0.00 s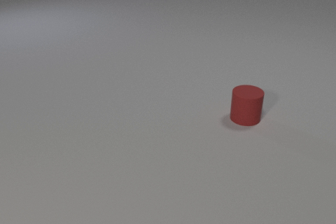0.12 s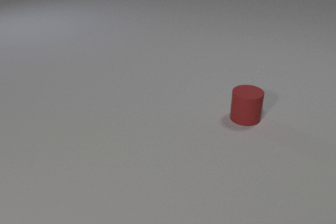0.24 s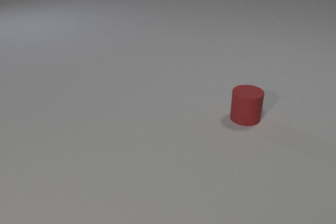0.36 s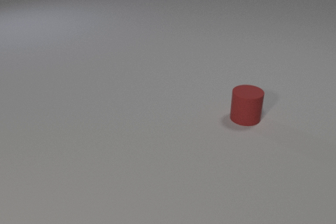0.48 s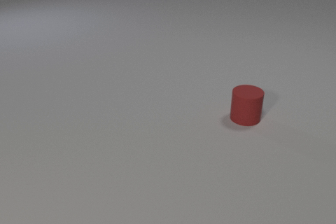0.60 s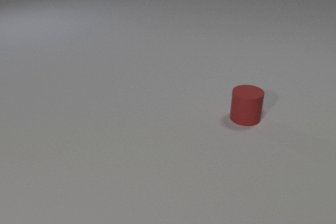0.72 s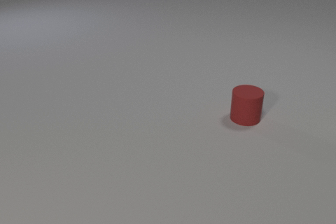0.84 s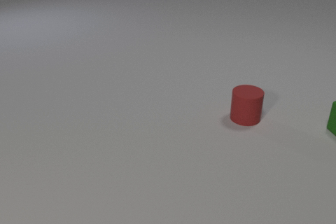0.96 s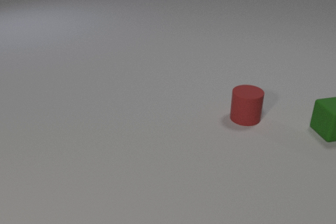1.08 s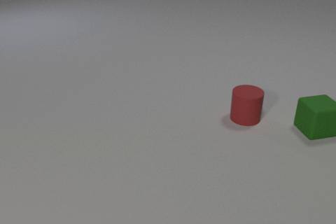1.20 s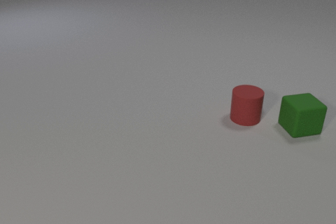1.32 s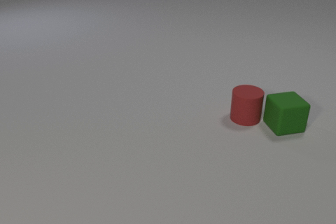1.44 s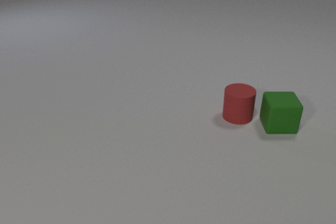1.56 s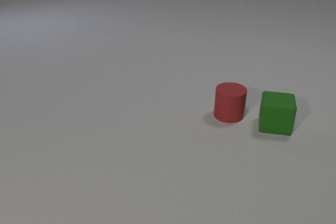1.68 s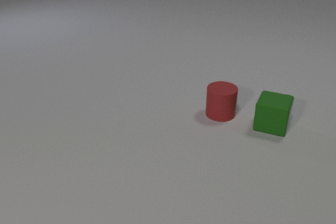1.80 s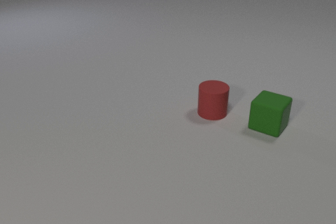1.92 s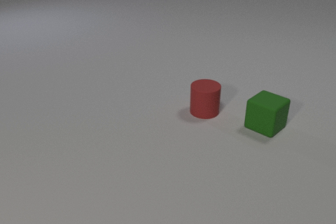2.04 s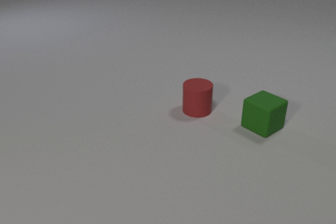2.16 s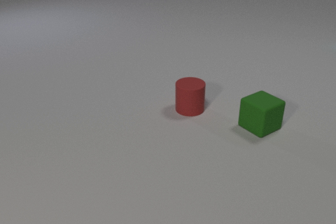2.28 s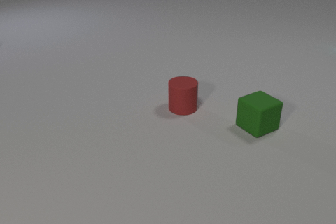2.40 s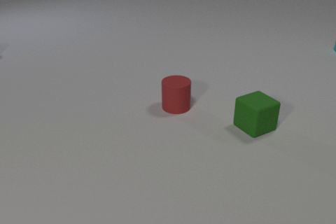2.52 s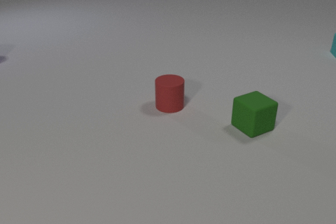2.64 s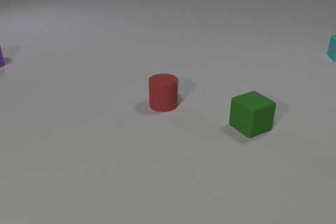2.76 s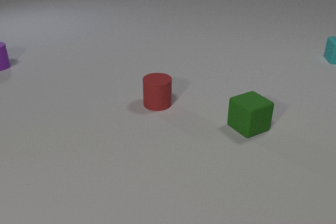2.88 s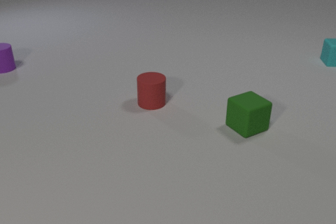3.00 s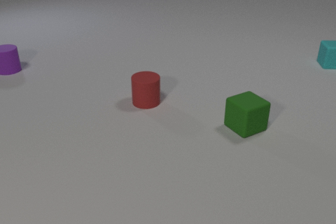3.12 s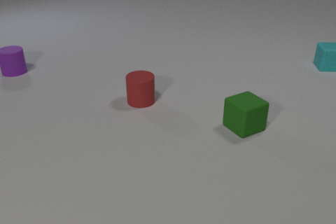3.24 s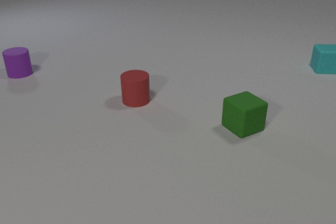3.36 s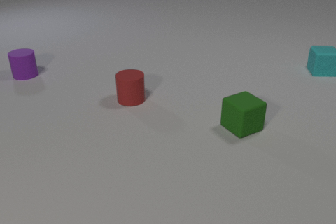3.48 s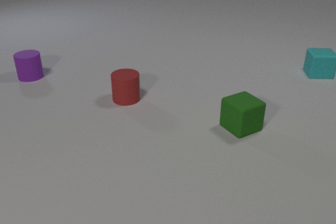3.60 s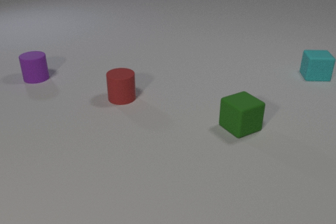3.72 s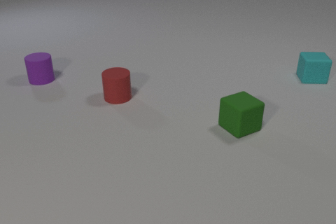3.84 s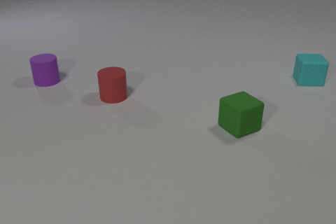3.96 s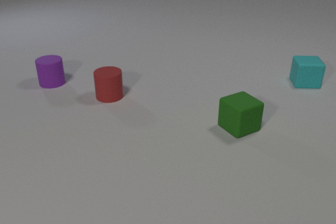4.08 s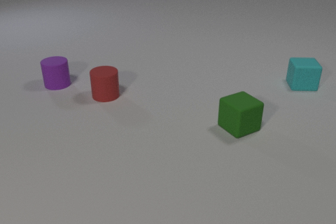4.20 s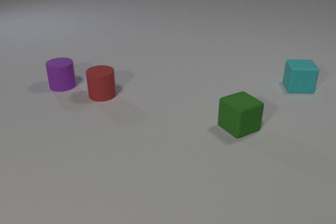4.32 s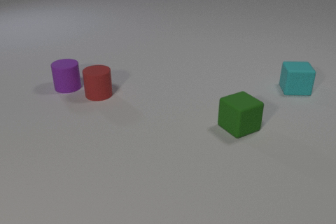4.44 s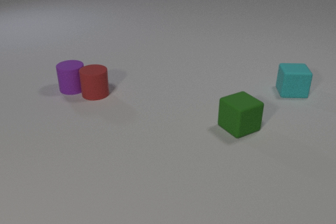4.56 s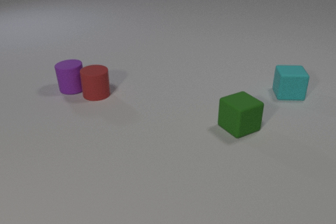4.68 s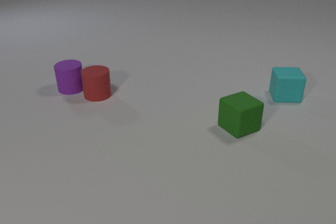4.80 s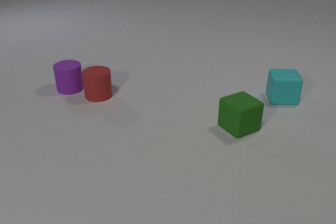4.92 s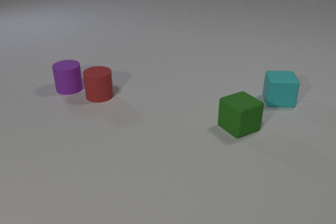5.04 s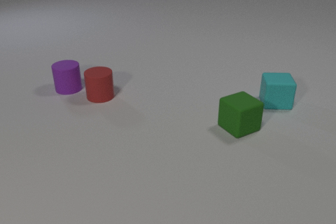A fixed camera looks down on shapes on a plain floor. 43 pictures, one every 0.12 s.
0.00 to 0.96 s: The green rubber cube comes in at the right edge, slides to the left.
0.96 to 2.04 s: The green rubber cube slides to the left, spins clockwise seen from above by about 60 degrees, its near face sliding to the left. The red rubber cylinder slides to the left. The green rubber cube and the red rubber cylinder collide.
2.04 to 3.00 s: The green rubber cube slides to the left. The red rubber cylinder slides to the left. The cyan rubber cube comes in at the right edge, slides toward the camera. The purple rubber cylinder comes in at the left edge, slides toward the camera and to the right.
3.00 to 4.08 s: The green rubber cube moves, and ends about where it began. The red rubber cylinder slides to the left and away from the camera. The cyan rubber cube slides toward the camera and to the left. The purple rubber cylinder slides toward the camera and to the right.
4.08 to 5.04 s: The red rubber cylinder moves, and ends about where it began. The cyan rubber cube slides toward the camera and to the left. The purple rubber cylinder slides toward the camera and to the right. The red rubber cylinder and the purple rubber cylinder collide.
How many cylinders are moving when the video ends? 2.
What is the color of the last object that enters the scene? purple.
What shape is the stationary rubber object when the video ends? cube.
